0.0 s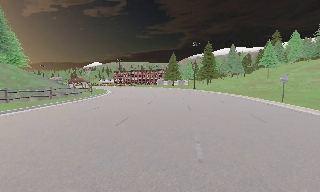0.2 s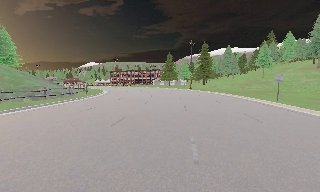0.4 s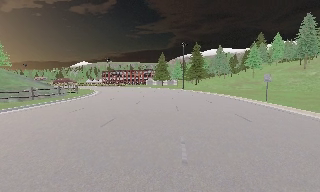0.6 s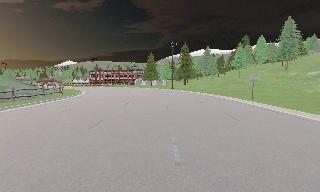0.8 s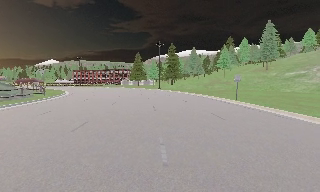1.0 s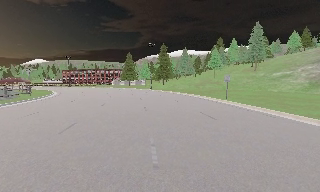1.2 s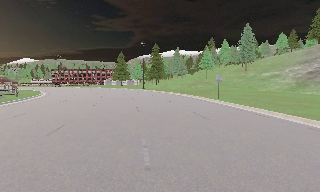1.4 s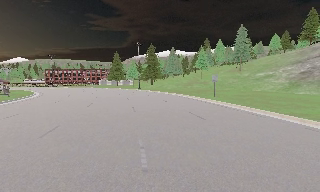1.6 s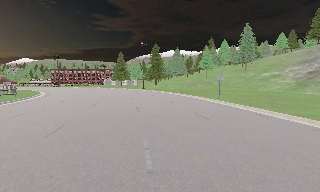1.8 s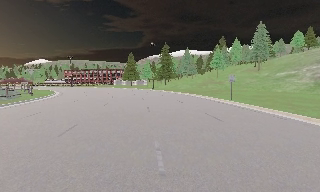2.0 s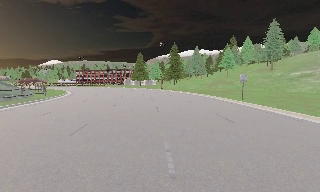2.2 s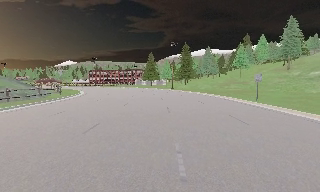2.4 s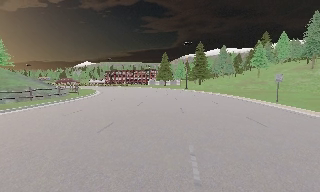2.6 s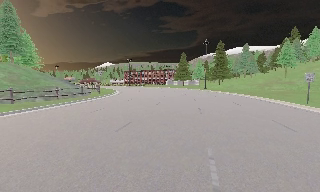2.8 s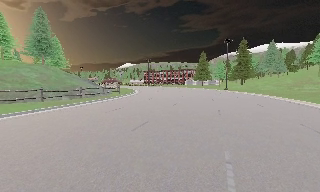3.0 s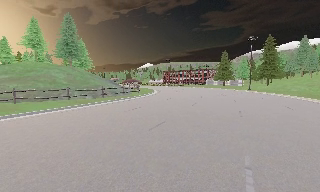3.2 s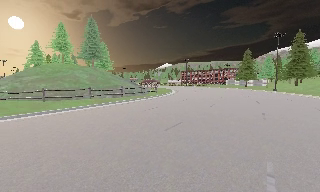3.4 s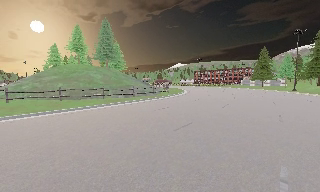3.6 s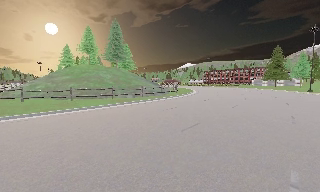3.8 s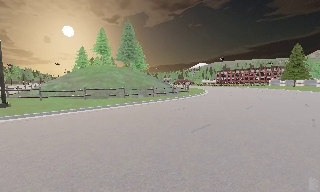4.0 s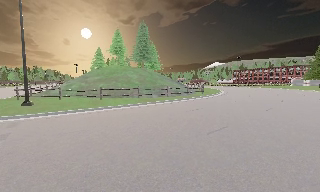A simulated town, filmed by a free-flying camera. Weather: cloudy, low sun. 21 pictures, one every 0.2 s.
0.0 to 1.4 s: The scene slides to the left, as the camera pans about 20 degrees to its right. It travels forward, about 0.5 m, so what stands in front looms larger.
1.4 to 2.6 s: The camera pans to its left, which is counterclockwise from overhead, by about 25 degrees.
2.6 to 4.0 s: The scene slides to the right, as the camera pans about 35 degrees to its left. It travels to its right, about 0.5 m.
The film runs forward here.
